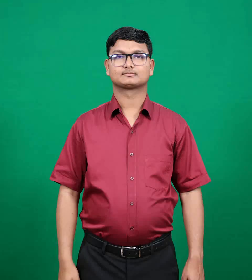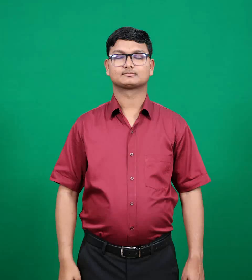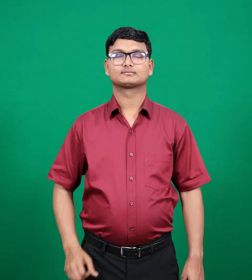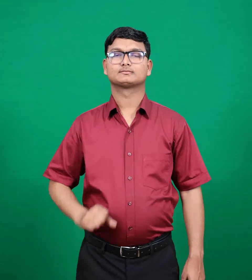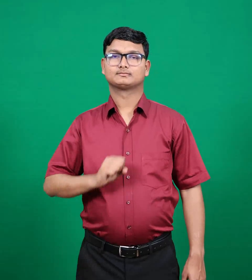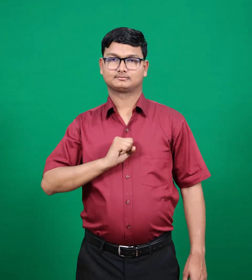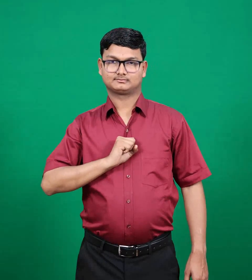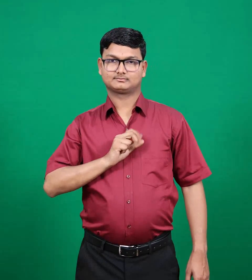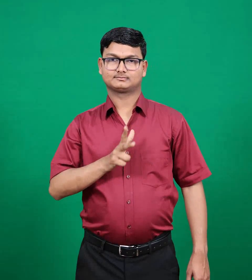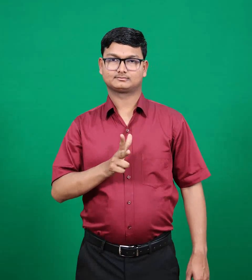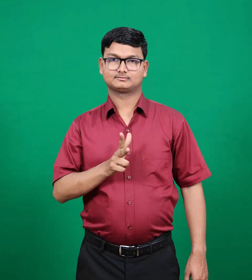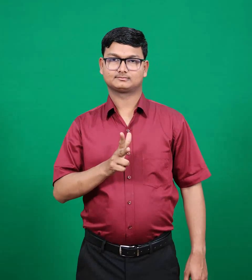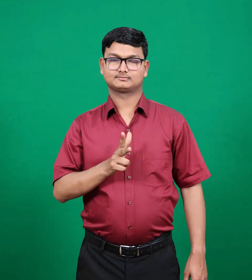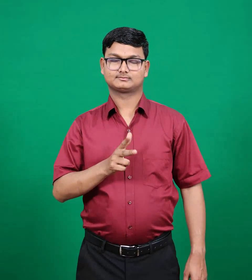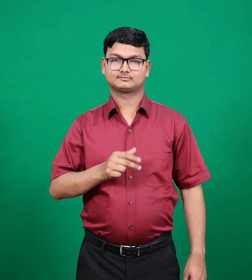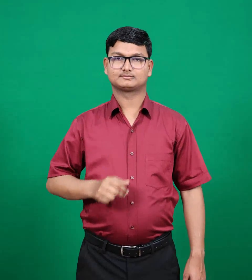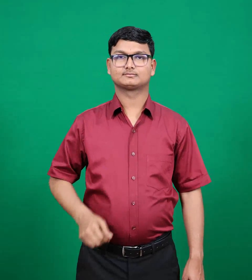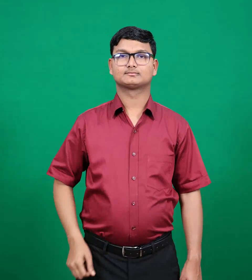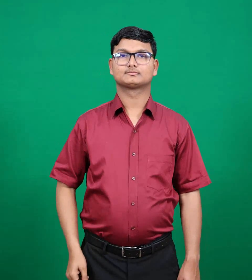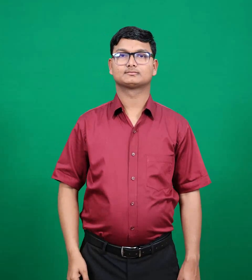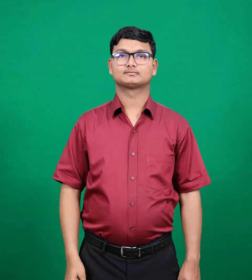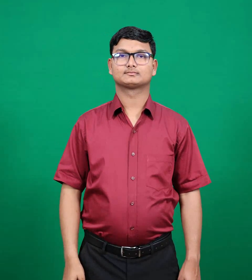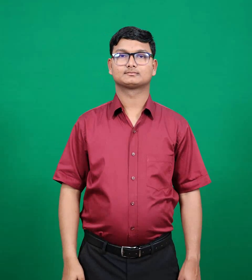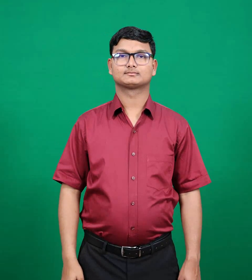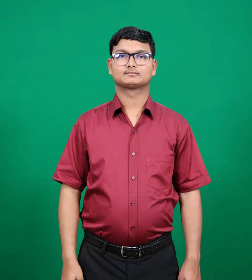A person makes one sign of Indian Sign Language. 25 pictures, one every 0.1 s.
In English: gaal
